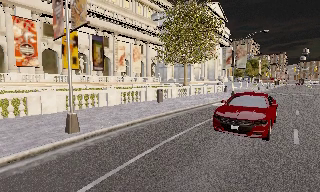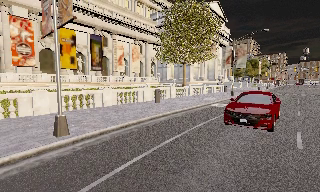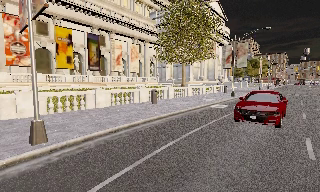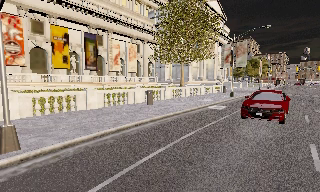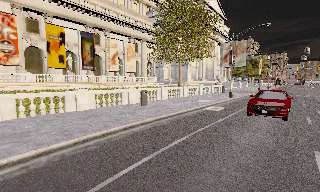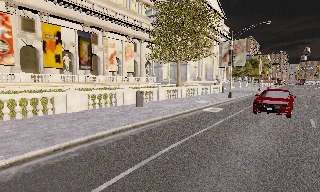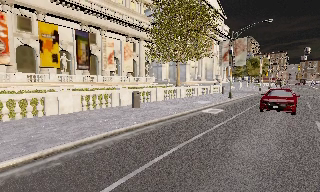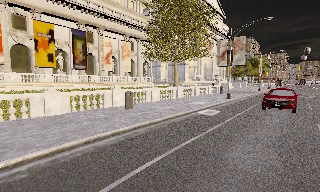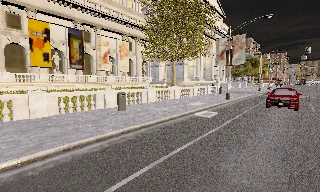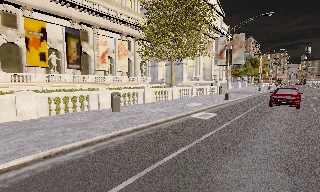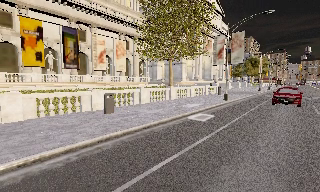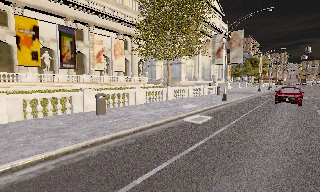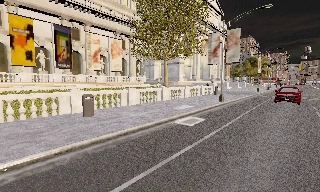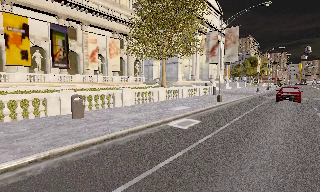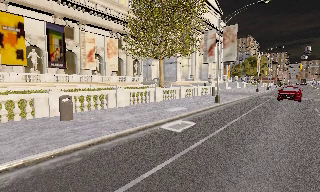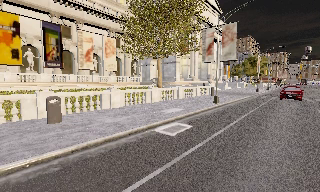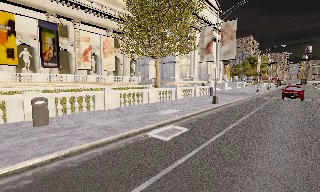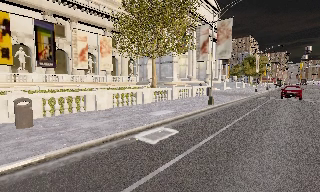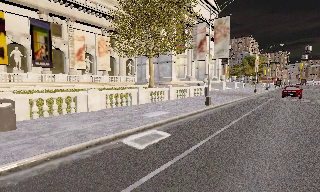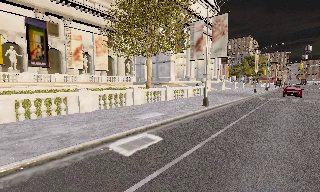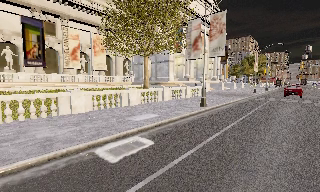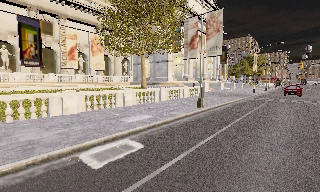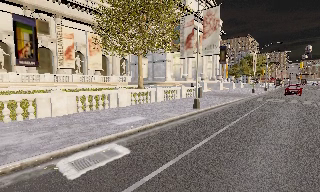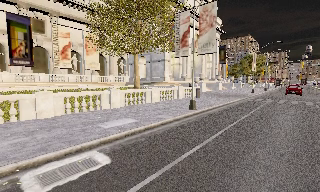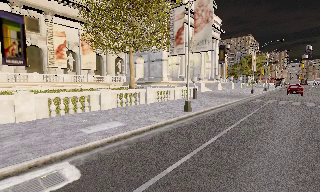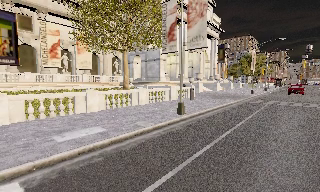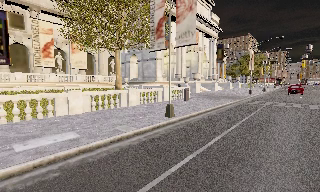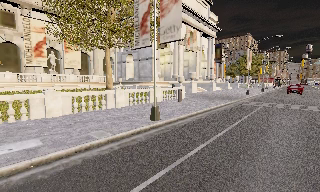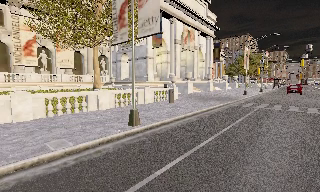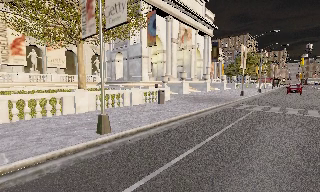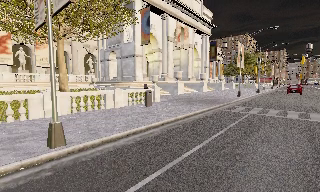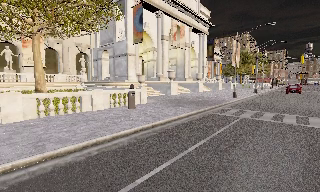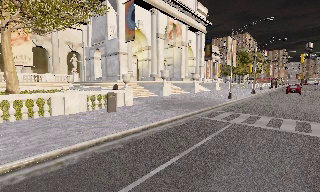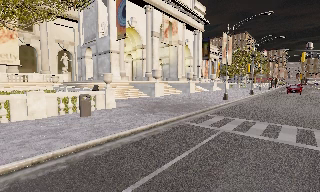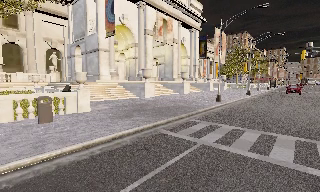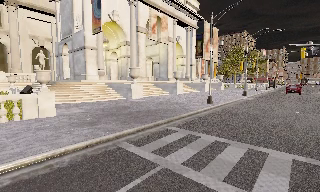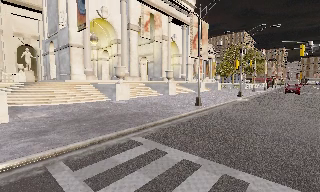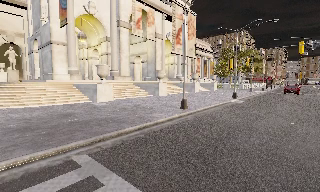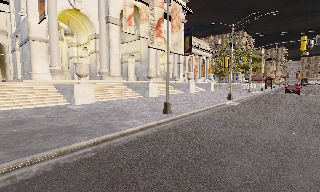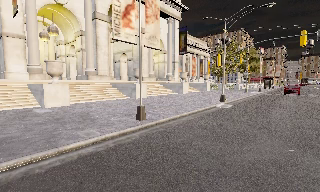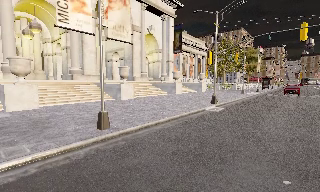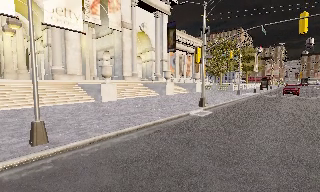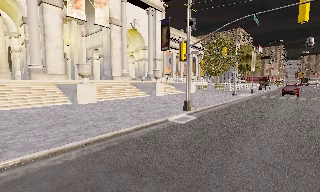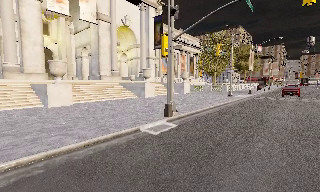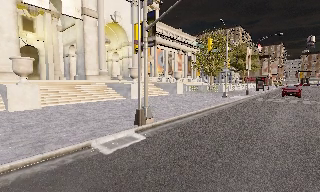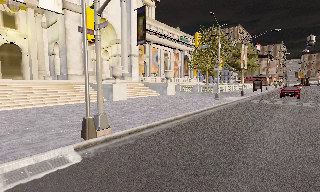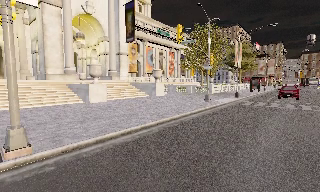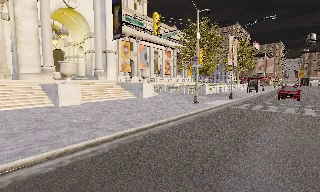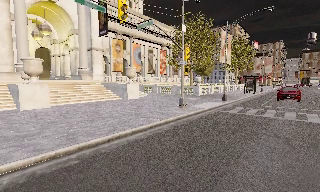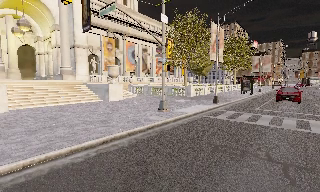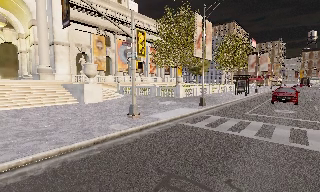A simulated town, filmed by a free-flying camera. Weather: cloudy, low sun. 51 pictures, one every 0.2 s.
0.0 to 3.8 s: The camera travels forward and to its right, about 11 m, so what stands in front looms larger.
3.8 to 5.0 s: The camera travels forward and to its right, about 4 m, so what stands in front looms larger. It gains speed.
5.0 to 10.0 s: The camera travels forward and to its right, about 45 m, so what stands in front looms larger. It gains speed.
The film runs backward here.
